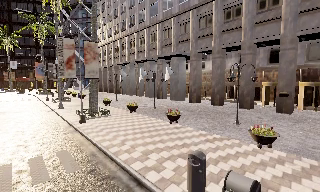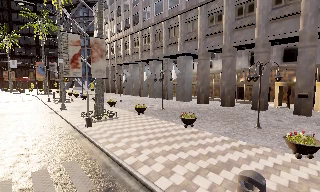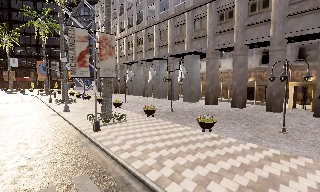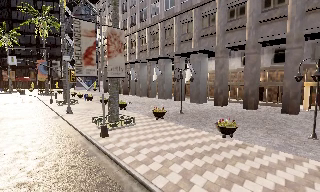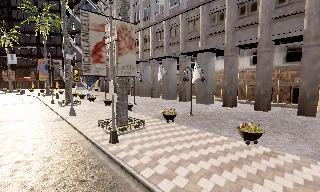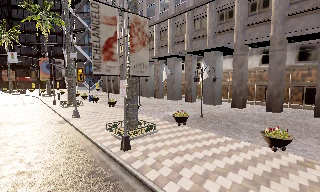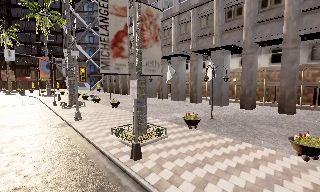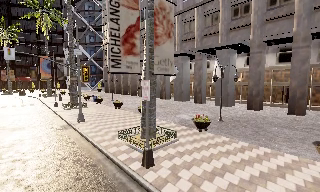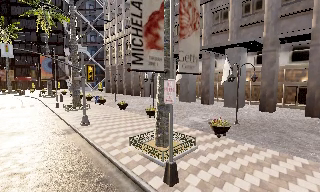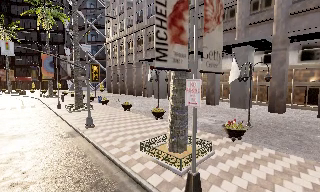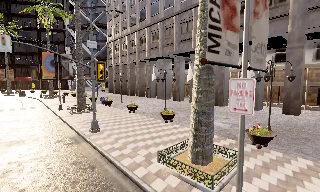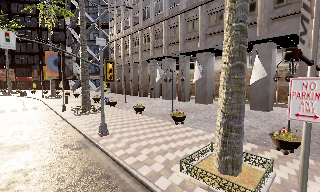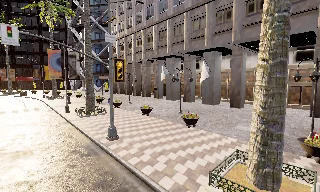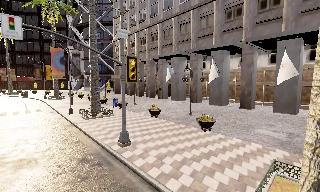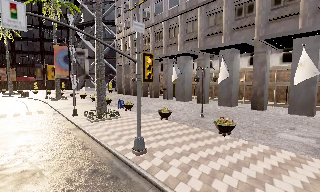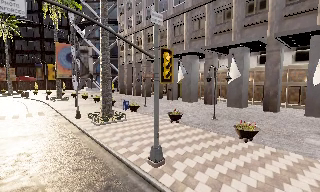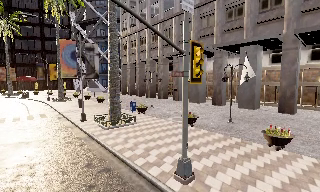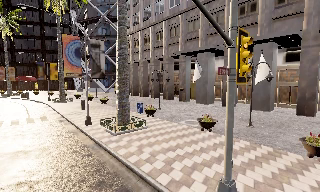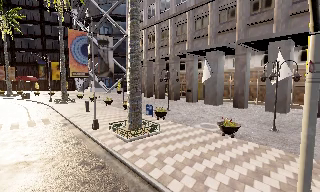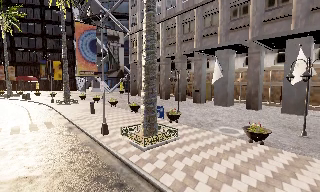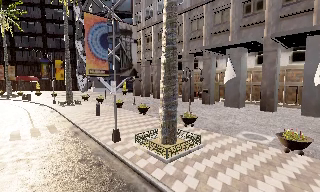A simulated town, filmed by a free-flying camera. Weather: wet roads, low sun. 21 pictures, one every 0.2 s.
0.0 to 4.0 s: The camera travels forward and to its left, about 25 m, so what stands in front looms larger.
The film runs forward here.
